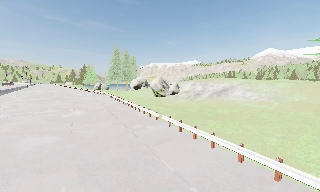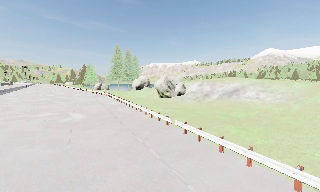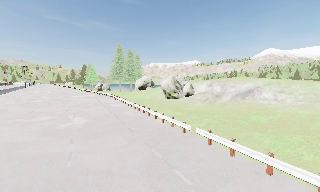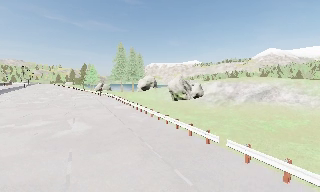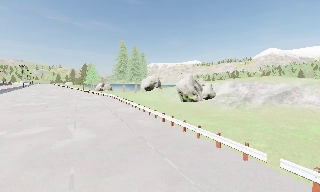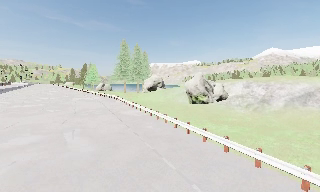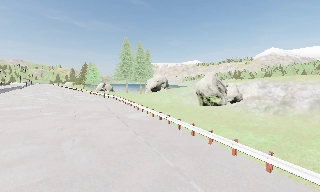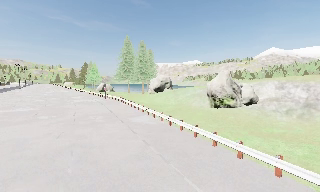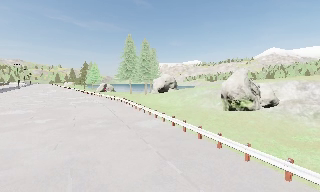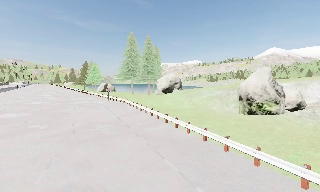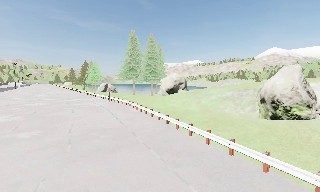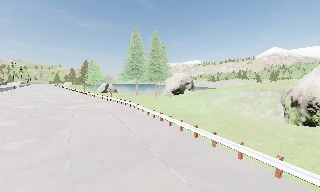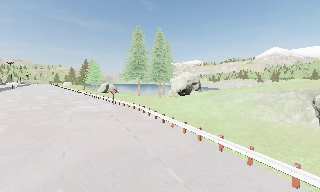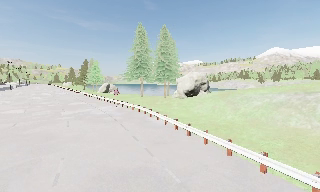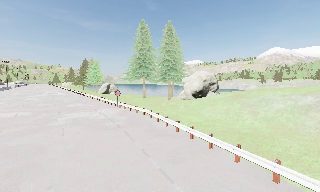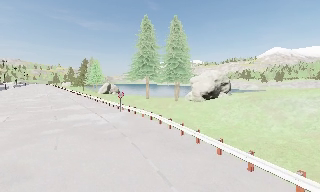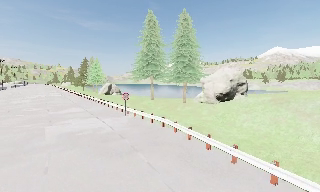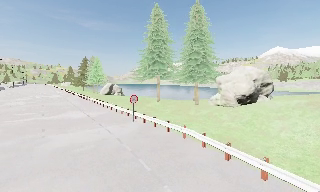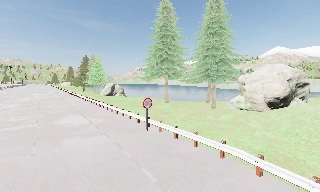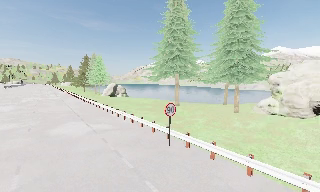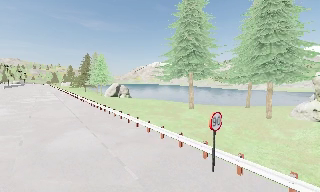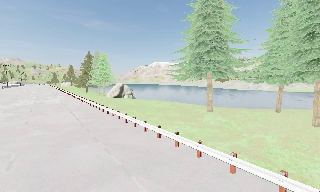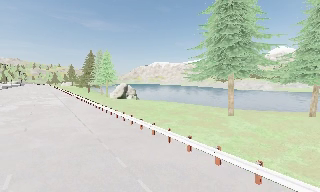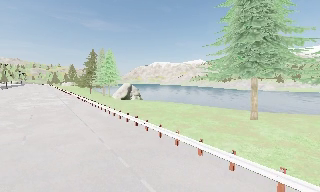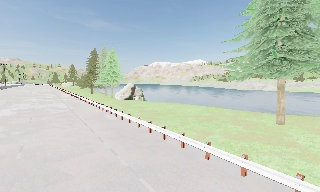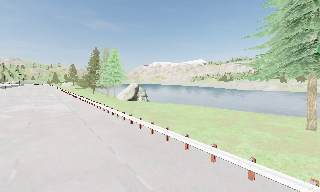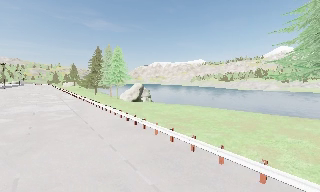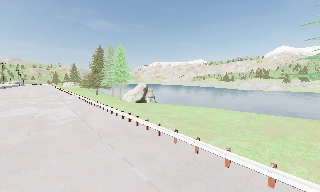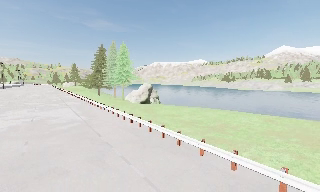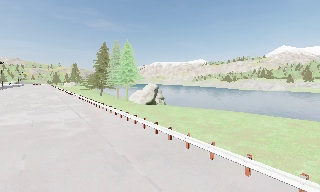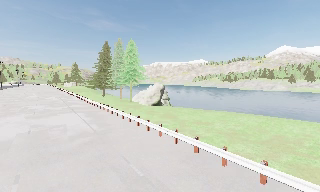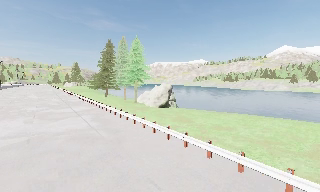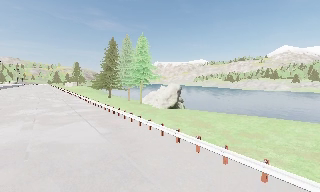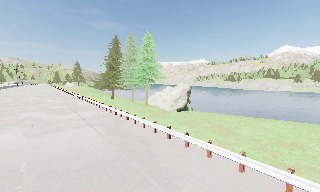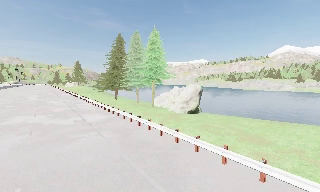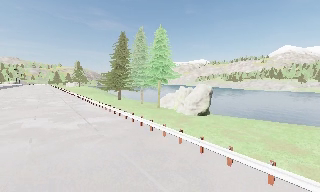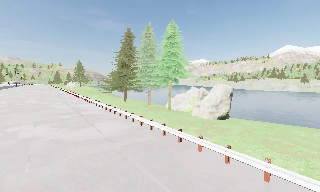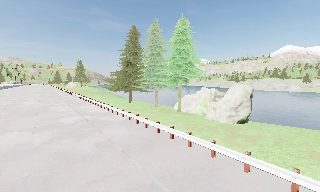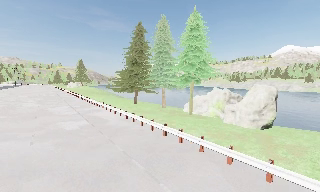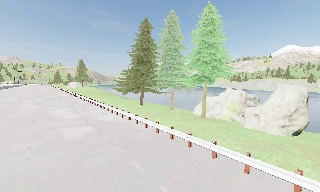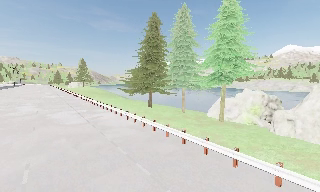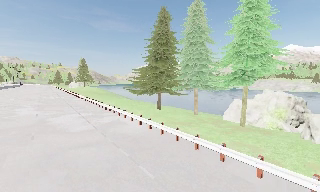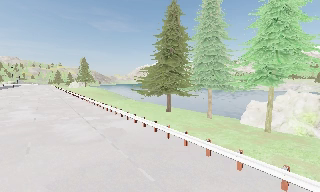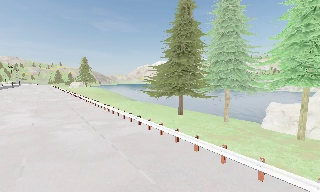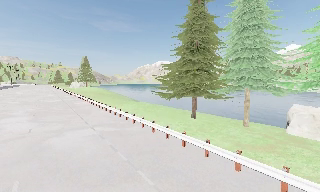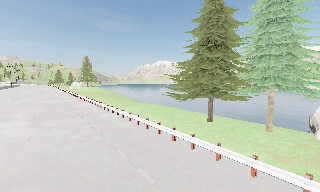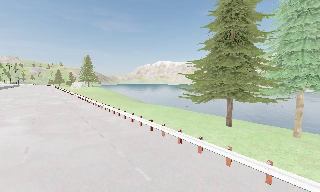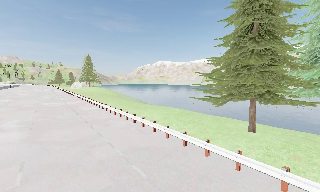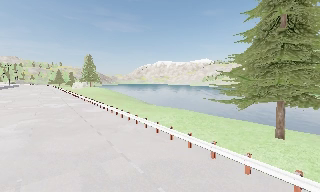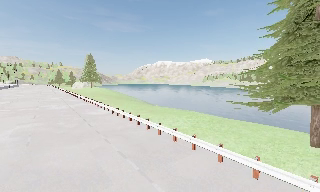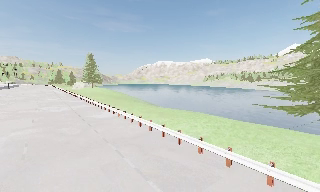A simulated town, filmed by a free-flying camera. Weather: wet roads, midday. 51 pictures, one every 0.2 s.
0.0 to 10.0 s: The camera travels forward and to its left, about 100 m, so what stands in front looms larger.
The film runs forward here.
